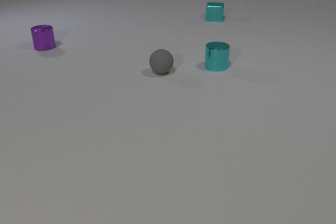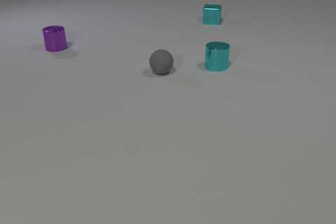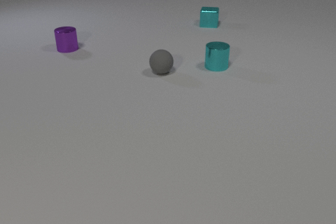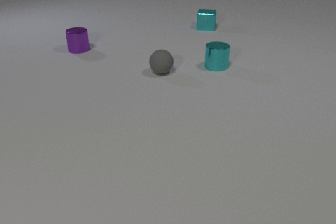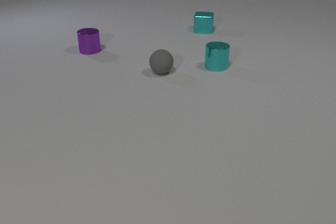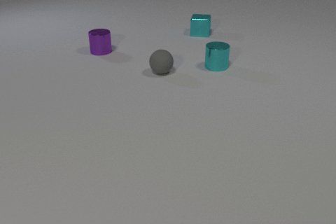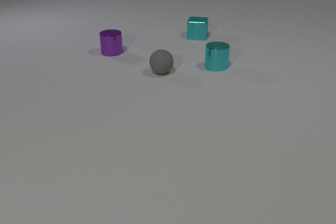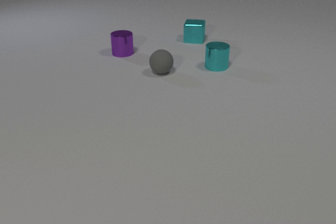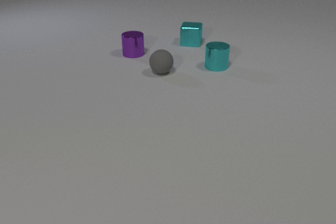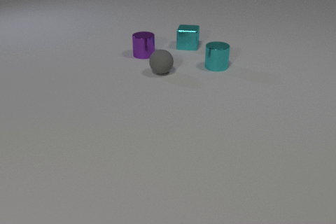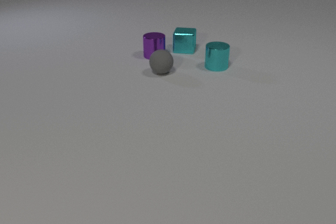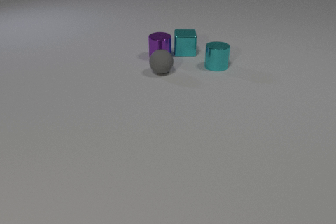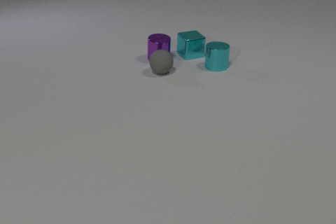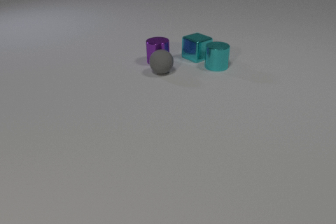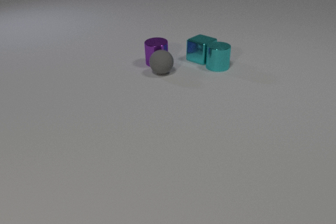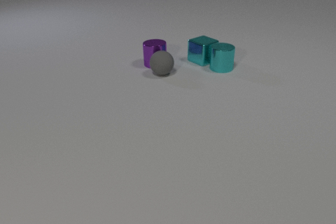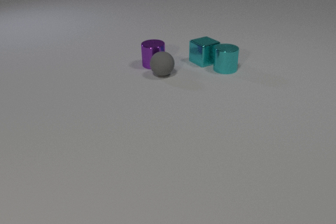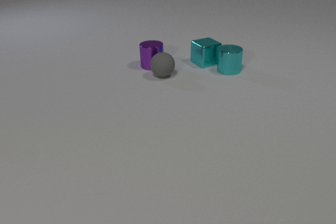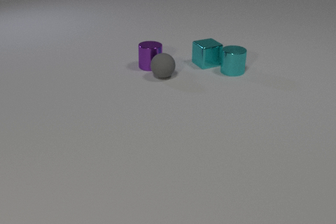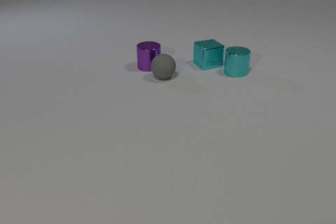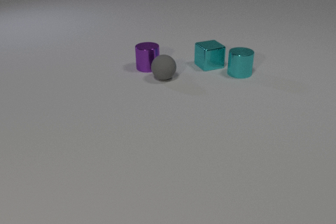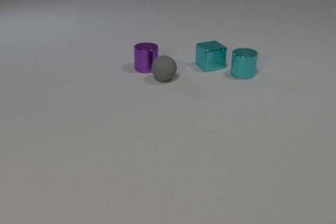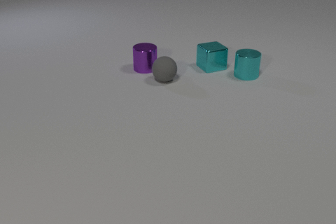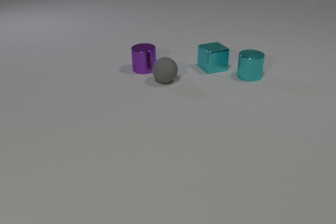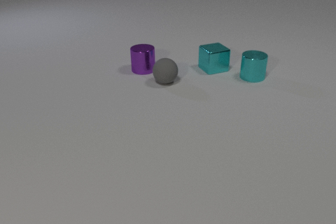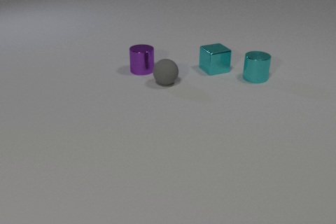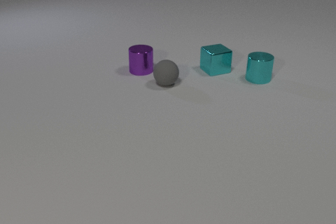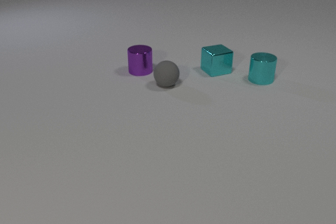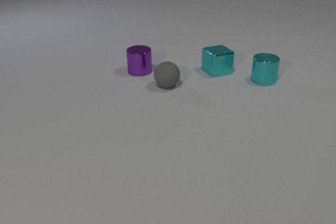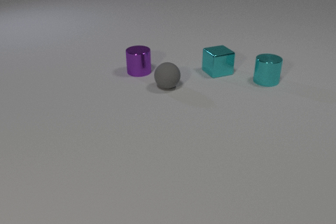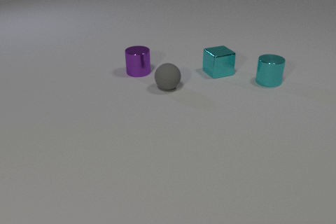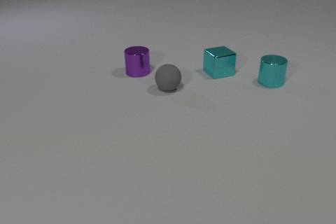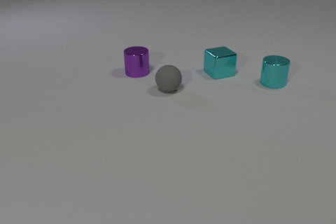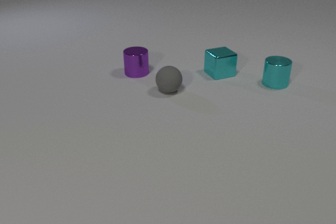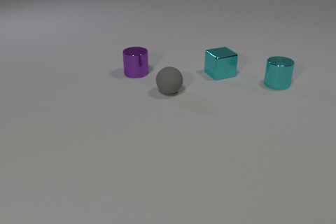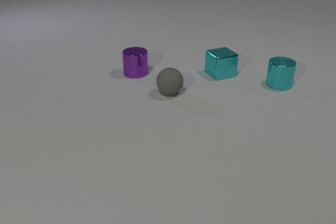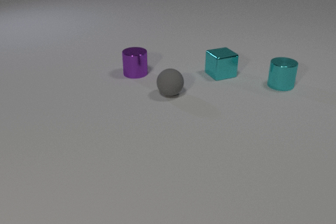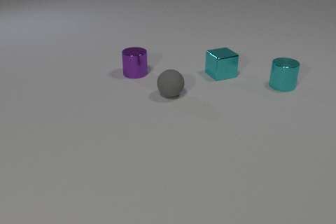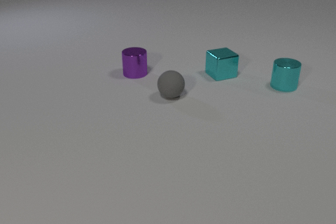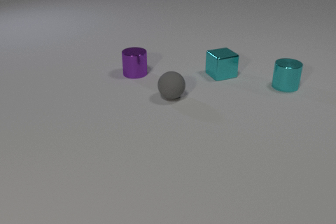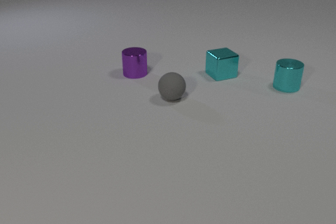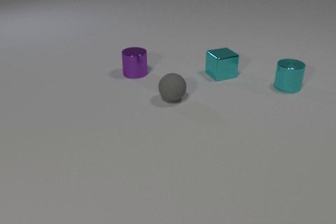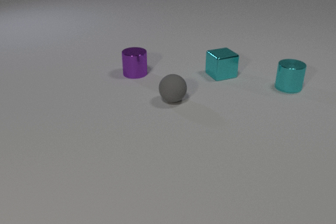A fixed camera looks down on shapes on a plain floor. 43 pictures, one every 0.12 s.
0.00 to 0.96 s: The purple metal cylinder slides to the right and toward the camera. The cyan metal cube slides toward the camera.
0.96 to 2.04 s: The purple metal cylinder slides toward the camera and to the right. The cyan metal cube slides toward the camera, spins so that its near face slides to the right, counterclockwise seen from above. The cyan metal cylinder slides to the right and toward the camera. The gray rubber sphere rolls toward the camera. The purple metal cylinder and the cyan metal cube collide. The purple metal cylinder and the gray rubber sphere collide. The cyan metal cube and the cyan metal cylinder collide.
2.04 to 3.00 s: The purple metal cylinder slides toward the camera and to the left. The cyan metal cube slides toward the camera and to the right. The cyan metal cylinder slides to the right and toward the camera. The gray rubber sphere rolls toward the camera.
3.00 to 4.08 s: The purple metal cylinder slides toward the camera and to the left. The cyan metal cube slides toward the camera and to the right. The cyan metal cylinder slides to the right and toward the camera. The gray rubber sphere rolls toward the camera.
4.08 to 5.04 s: The cyan metal cylinder slides to the right. The gray rubber sphere rolls toward the camera.
What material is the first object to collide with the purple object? metal.
How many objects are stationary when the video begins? 2.
Are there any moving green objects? no.
